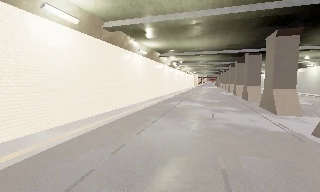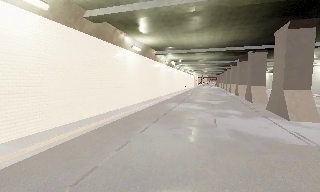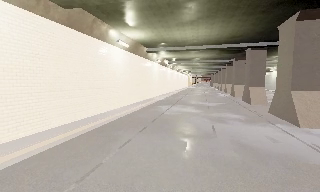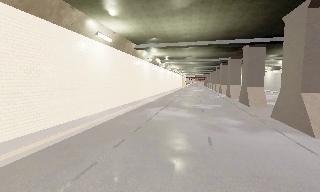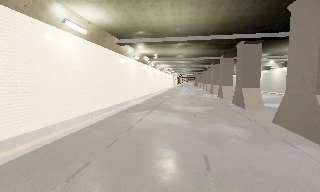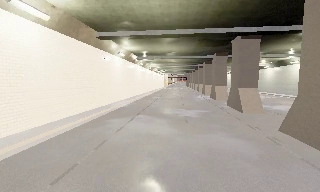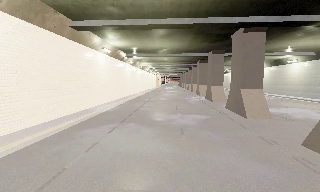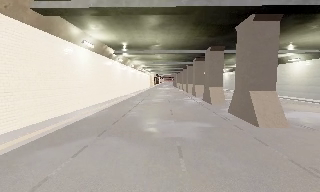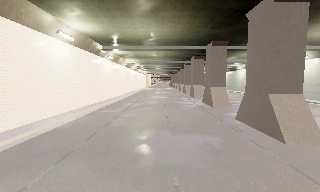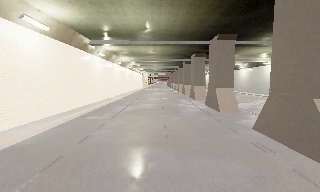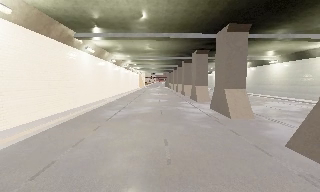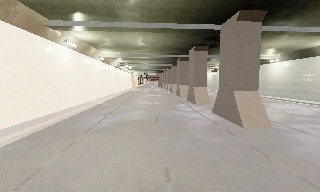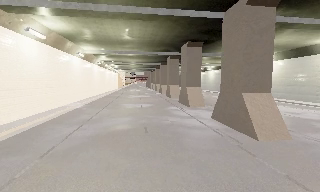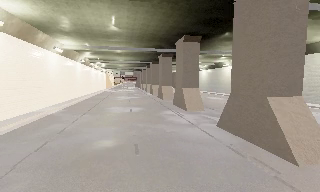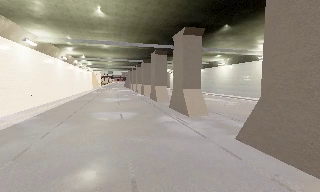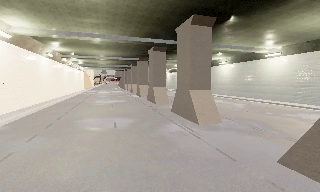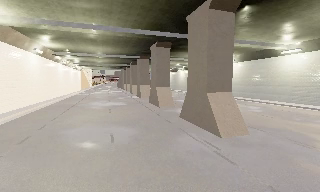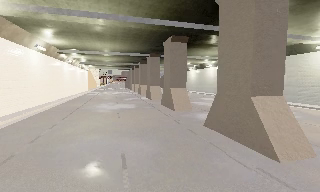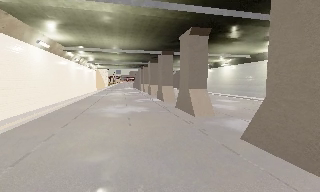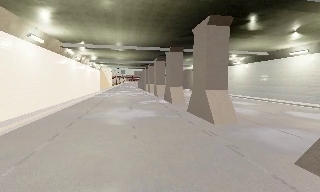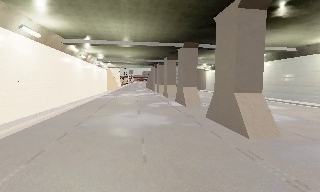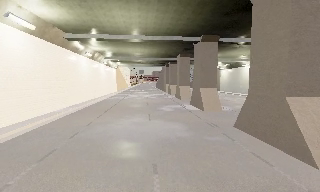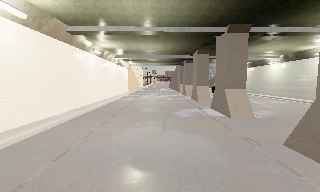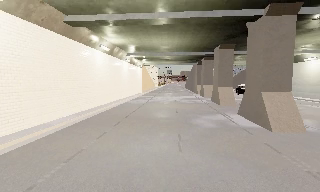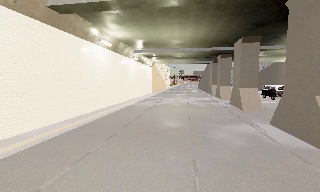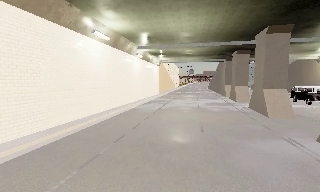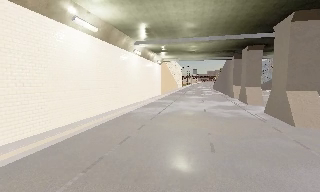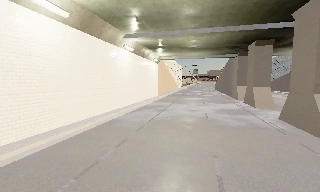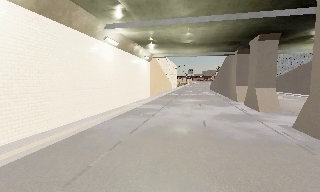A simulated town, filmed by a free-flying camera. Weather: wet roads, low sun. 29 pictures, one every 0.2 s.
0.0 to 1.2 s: The camera pans to its right, which is clockwise from overhead, by about 15 degrees. It travels forward, about 11 m, so what stands in front looms larger.
1.2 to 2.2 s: The camera travels forward, about 12 m, so what stands in front looms larger.
2.2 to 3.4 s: The camera pans to its right, which is clockwise from overhead, by about 10 degrees. It travels forward, about 13 m, so what stands in front looms larger.
3.4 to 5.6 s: The scene slides to the right, as the camera pans about 30 degrees to its left. It travels forward, about 25 m, so what stands in front looms larger.
The film runs backward here.
